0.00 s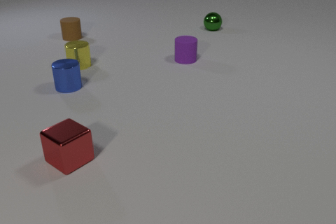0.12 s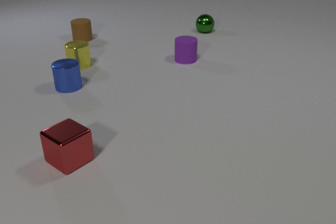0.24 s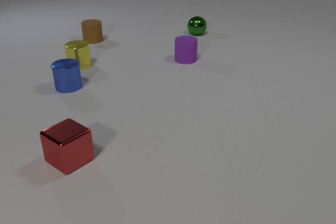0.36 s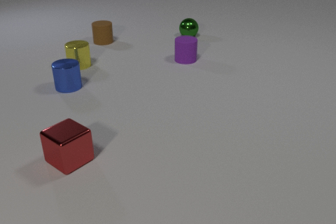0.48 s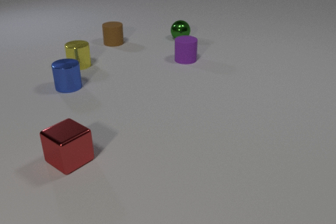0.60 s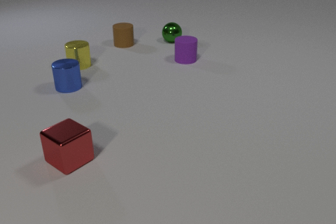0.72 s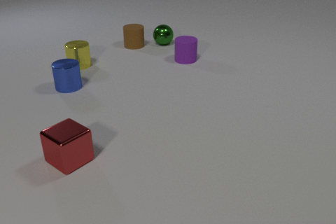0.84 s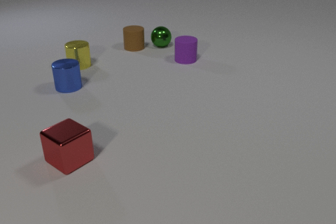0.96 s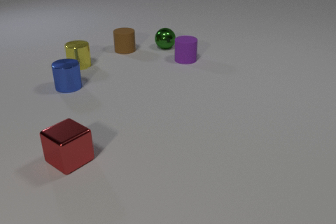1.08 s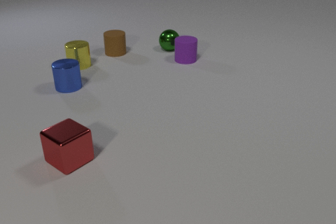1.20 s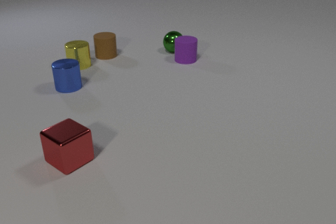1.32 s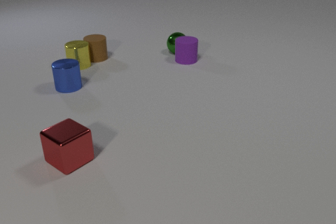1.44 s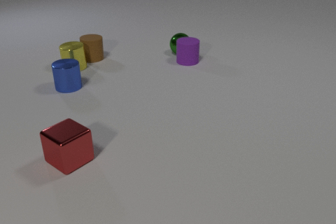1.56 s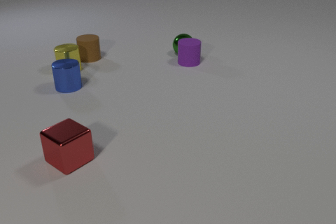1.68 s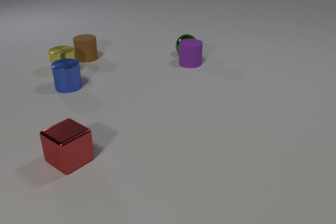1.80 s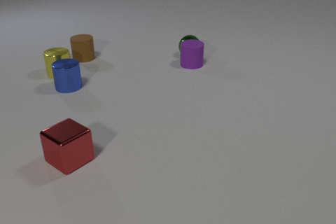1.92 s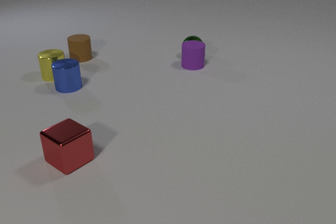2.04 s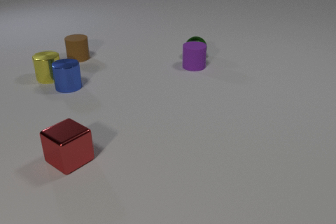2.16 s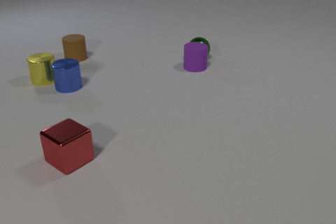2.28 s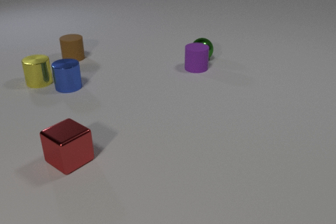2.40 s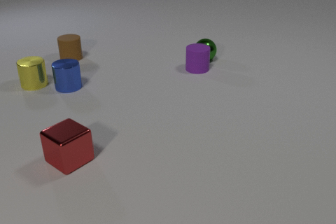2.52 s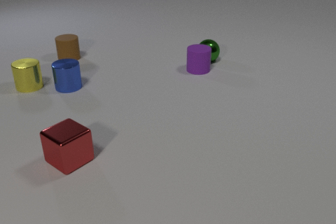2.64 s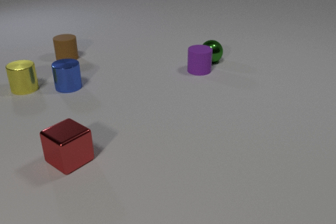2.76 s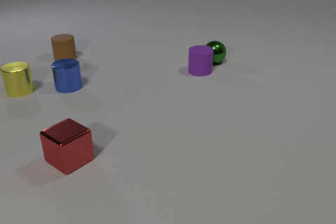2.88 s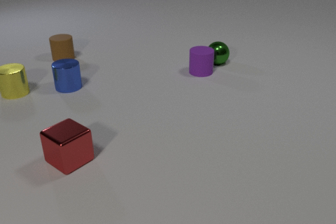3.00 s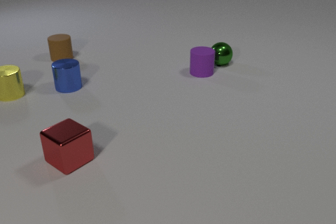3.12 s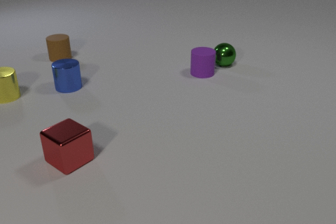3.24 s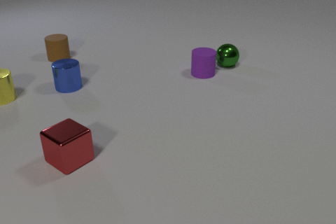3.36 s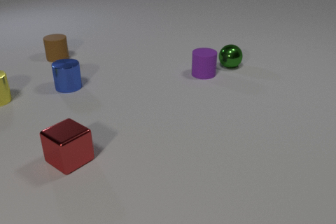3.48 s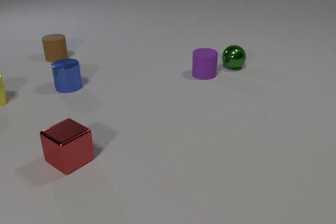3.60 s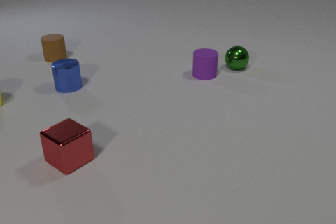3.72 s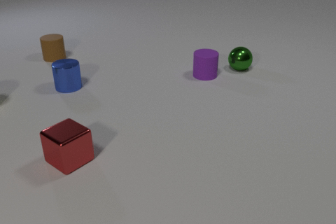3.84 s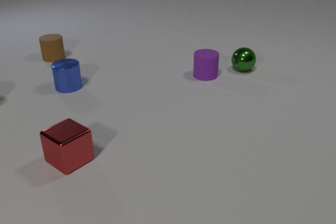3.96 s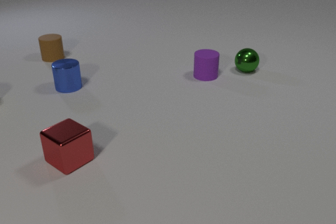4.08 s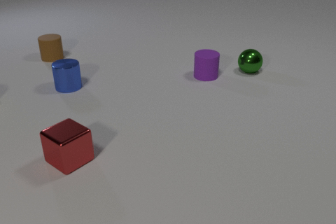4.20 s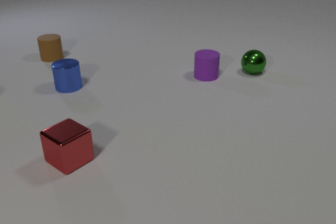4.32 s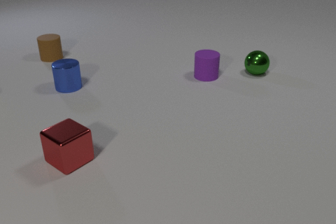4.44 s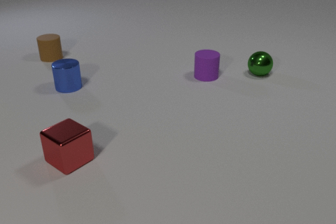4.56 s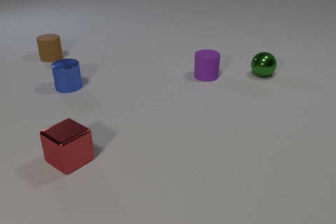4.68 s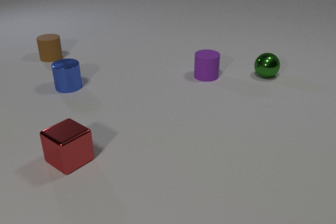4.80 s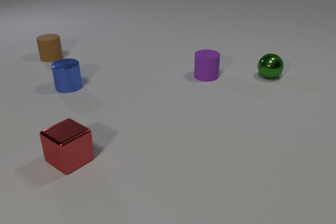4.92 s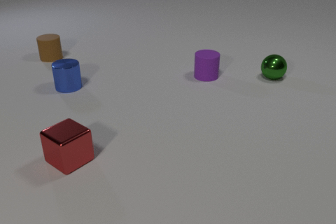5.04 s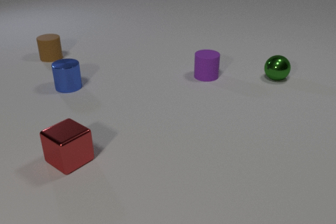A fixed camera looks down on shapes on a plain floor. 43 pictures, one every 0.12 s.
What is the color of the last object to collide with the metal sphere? purple.
Are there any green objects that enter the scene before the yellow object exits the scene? no.
What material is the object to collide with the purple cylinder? metal.
0.00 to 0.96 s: The green metal sphere rolls toward the camera and to the left. The brown rubber cylinder slides to the right and toward the camera. The green metal sphere and the brown rubber cylinder collide.
0.96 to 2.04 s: The green metal sphere rolls to the right and toward the camera. The brown rubber cylinder slides to the left. The purple rubber cylinder slides toward the camera and to the right. The yellow metal cylinder slides to the left and toward the camera. The green metal sphere and the purple rubber cylinder collide. The brown rubber cylinder and the yellow metal cylinder collide.
2.04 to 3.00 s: The green metal sphere rolls to the right and toward the camera. The brown rubber cylinder slides to the left. The purple rubber cylinder slides toward the camera and to the right. The yellow metal cylinder slides to the left and toward the camera.
3.00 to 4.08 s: The green metal sphere rolls to the right and toward the camera. The brown rubber cylinder slides to the left. The purple rubber cylinder slides toward the camera. The yellow metal cylinder slides to the left and toward the camera, leaves at the left edge.
4.08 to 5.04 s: The green metal sphere rolls to the right and toward the camera.
